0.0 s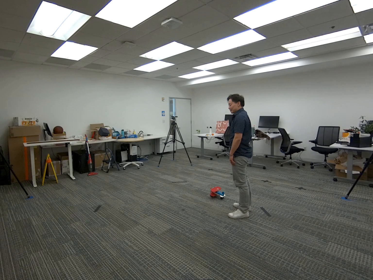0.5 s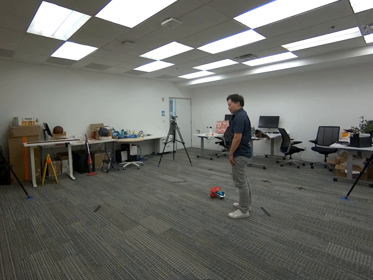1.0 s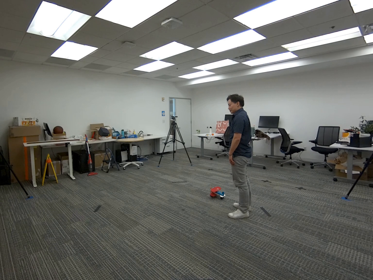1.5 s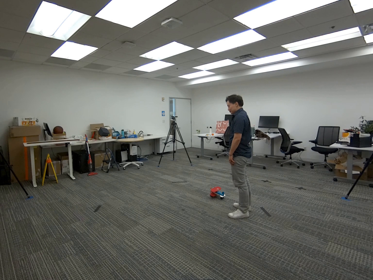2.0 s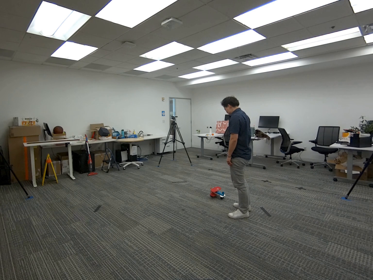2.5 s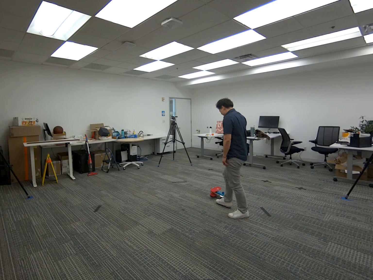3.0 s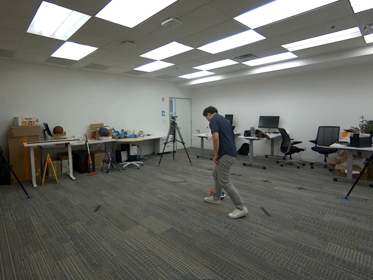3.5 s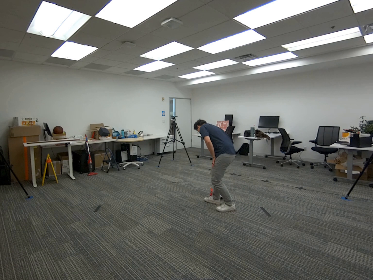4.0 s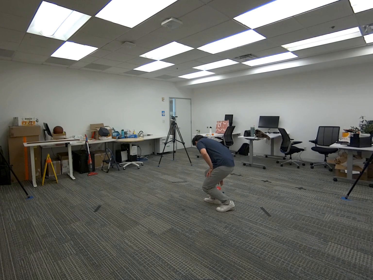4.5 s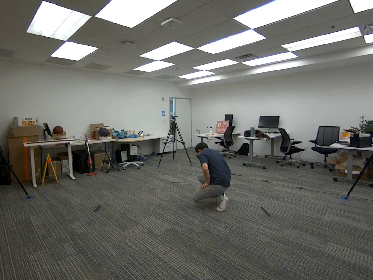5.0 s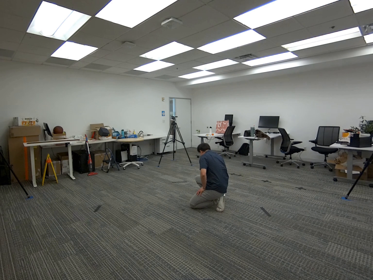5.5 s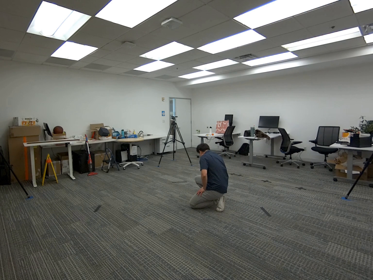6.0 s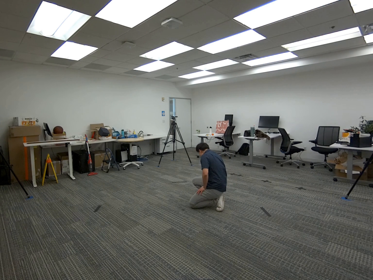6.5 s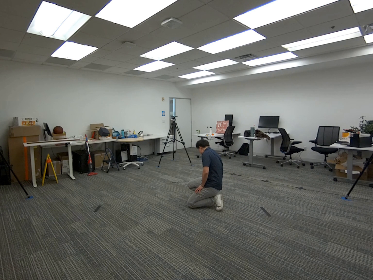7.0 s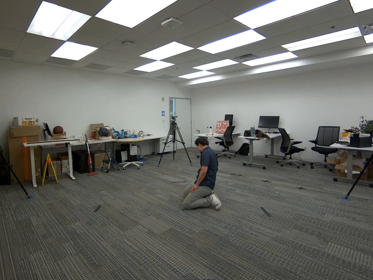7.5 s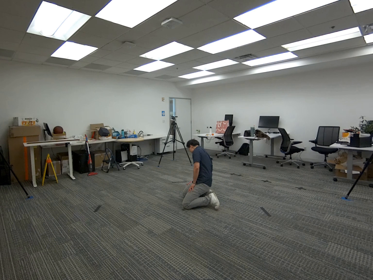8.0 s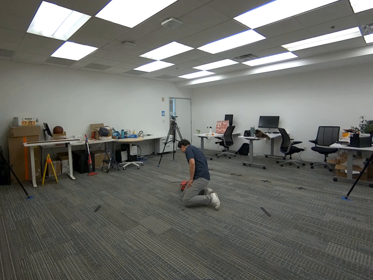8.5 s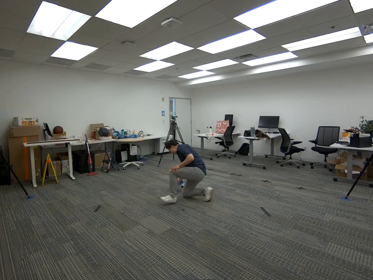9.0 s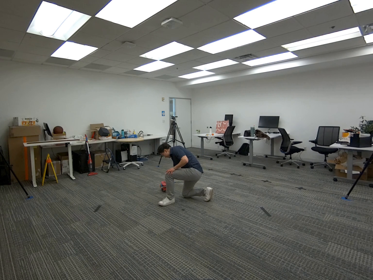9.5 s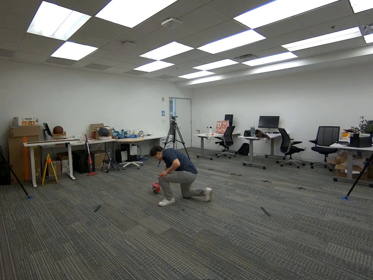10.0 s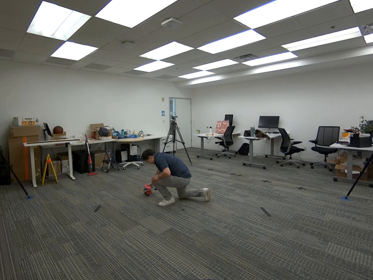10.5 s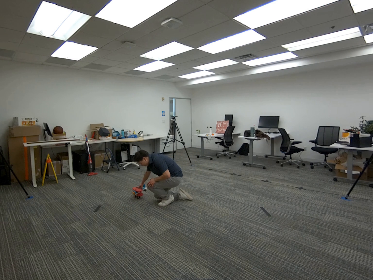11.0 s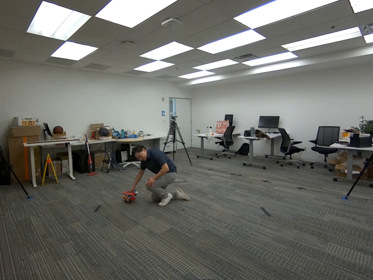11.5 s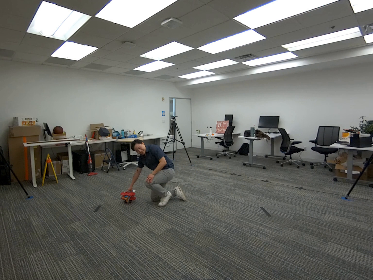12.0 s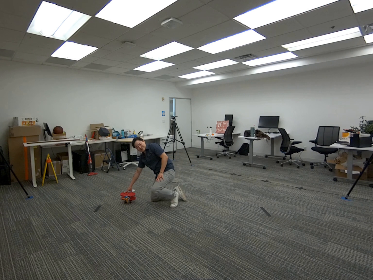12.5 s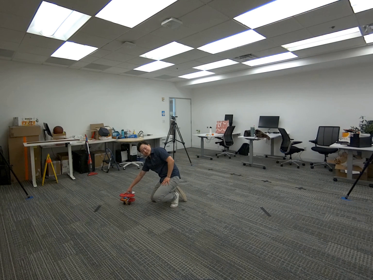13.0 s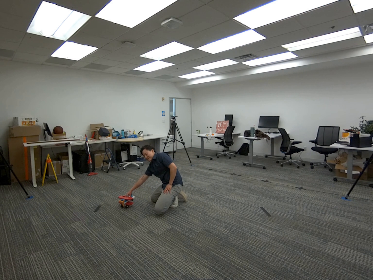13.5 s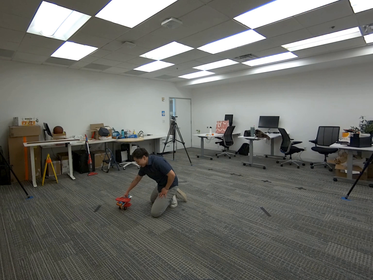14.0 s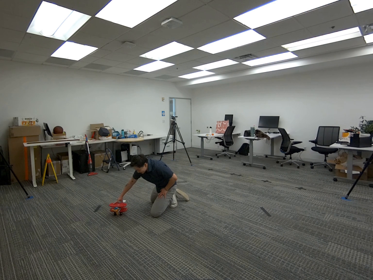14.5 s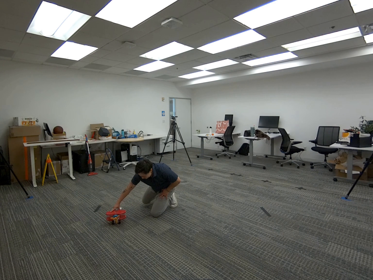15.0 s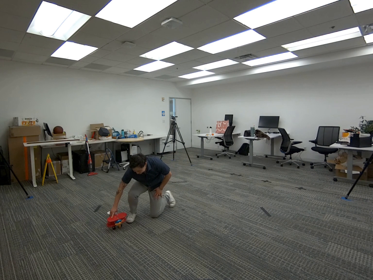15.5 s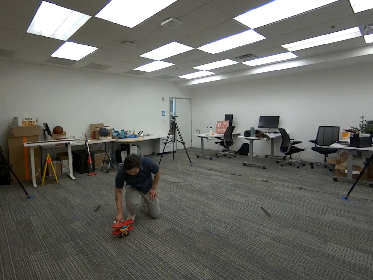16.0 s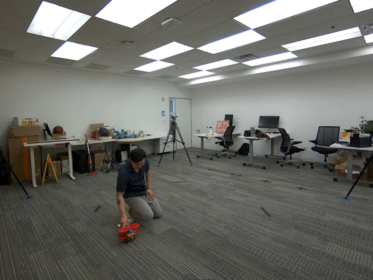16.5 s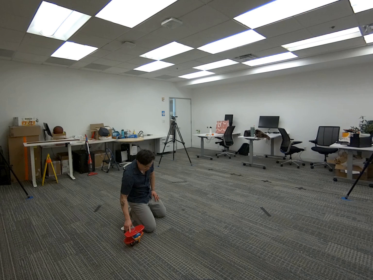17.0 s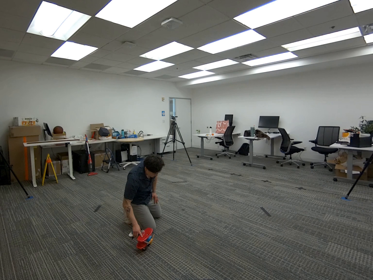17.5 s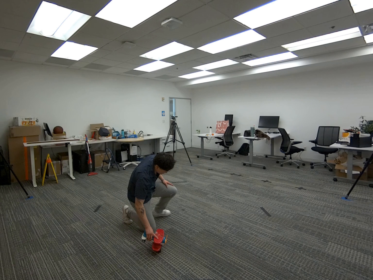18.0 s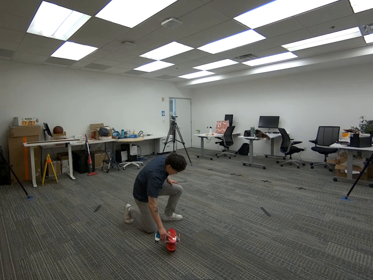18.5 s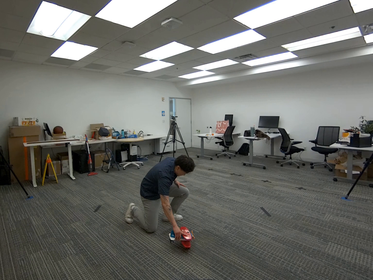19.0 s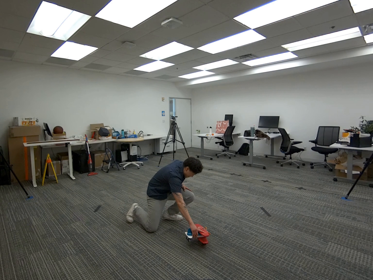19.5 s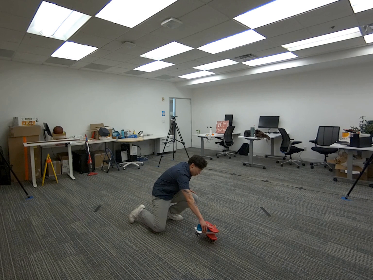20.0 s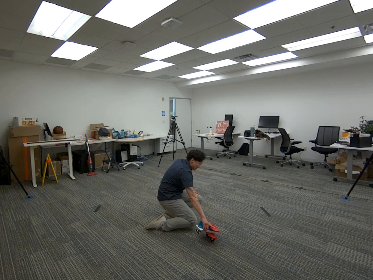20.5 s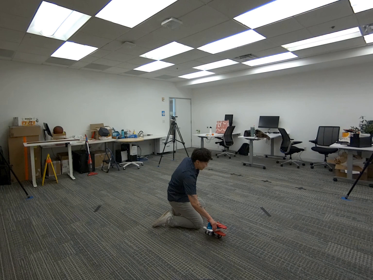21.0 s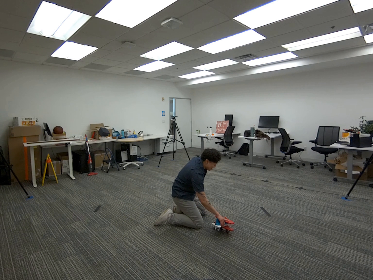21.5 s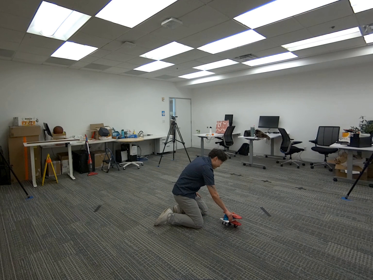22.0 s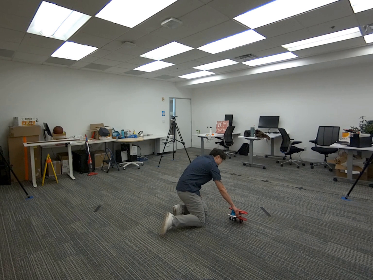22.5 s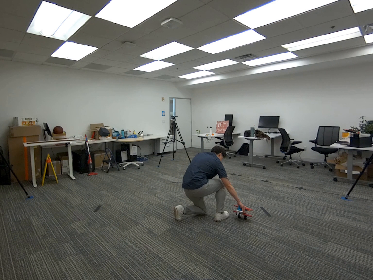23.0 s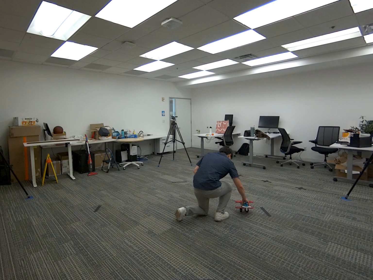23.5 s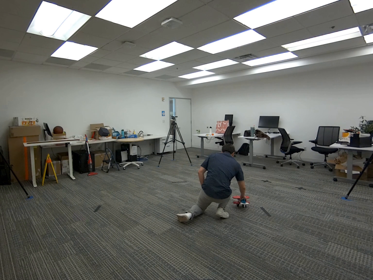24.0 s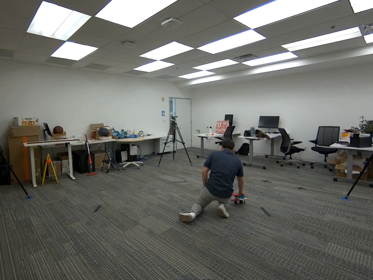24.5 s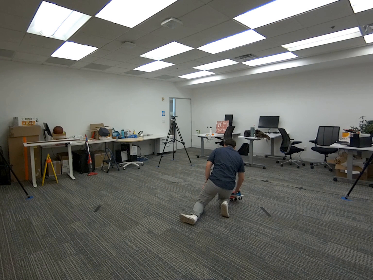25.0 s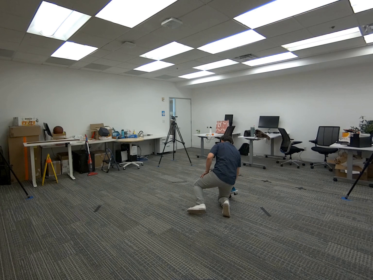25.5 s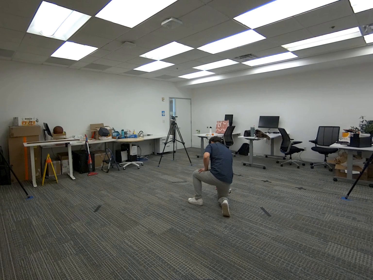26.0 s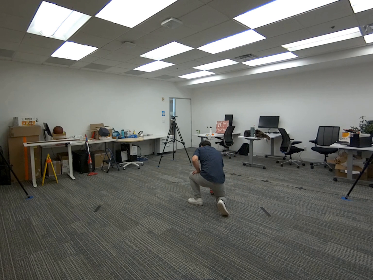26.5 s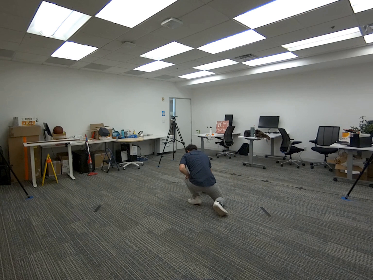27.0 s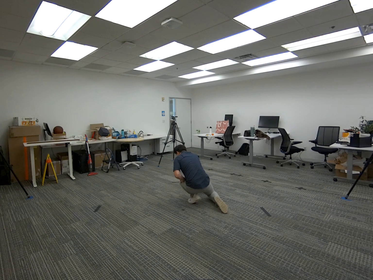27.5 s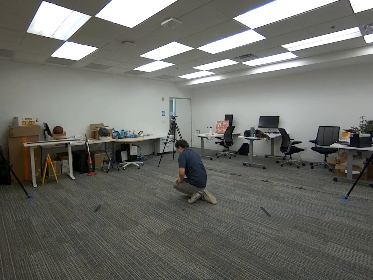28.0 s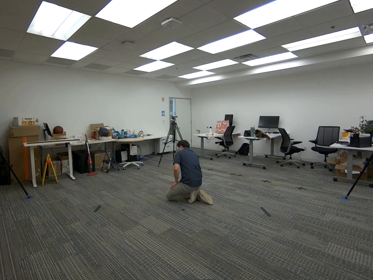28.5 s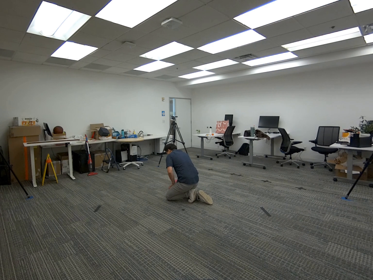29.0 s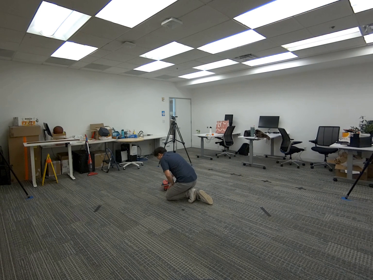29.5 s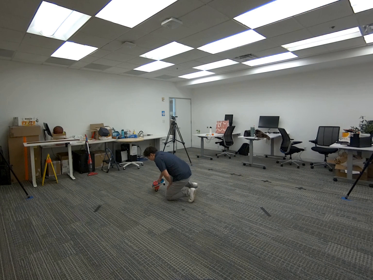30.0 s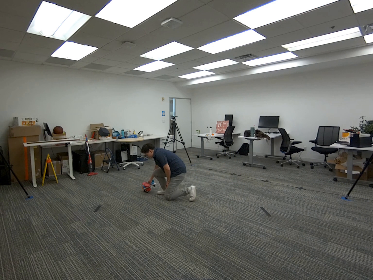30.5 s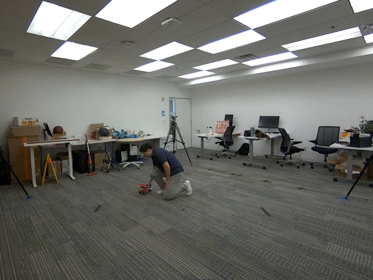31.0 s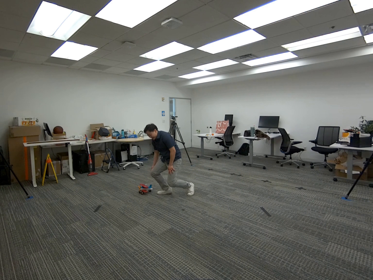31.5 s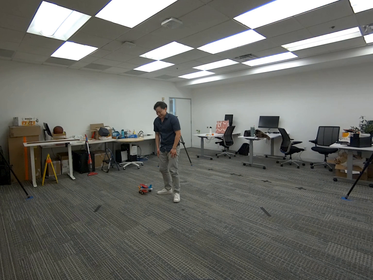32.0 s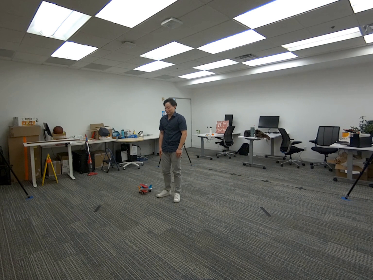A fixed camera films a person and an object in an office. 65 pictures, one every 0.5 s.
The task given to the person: Walk to the toy airplane on the ground. Place your right hand on top of it and push it, rolling it along the ground until finished.
